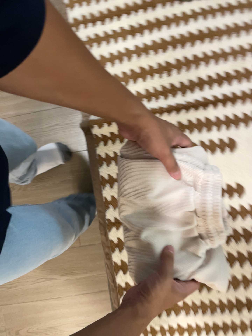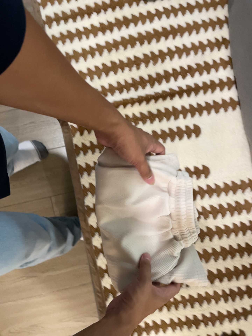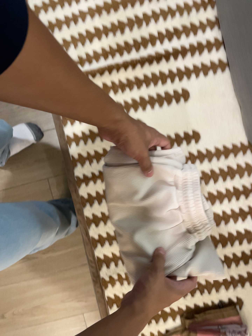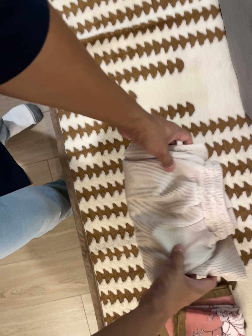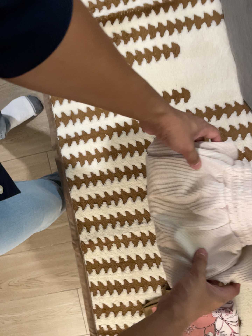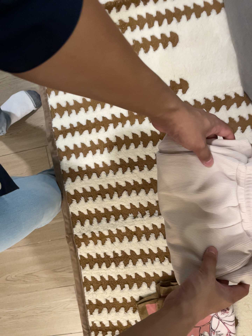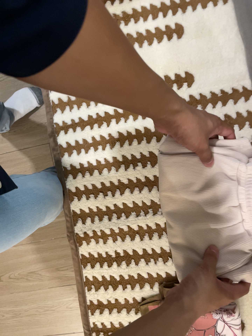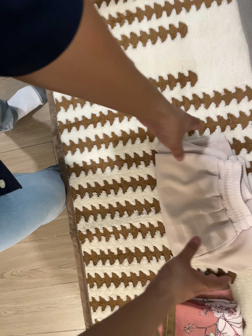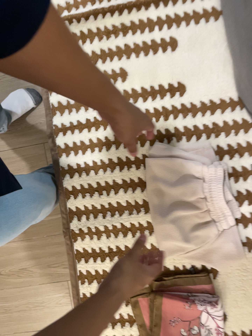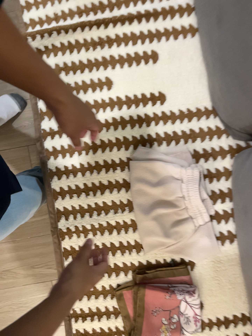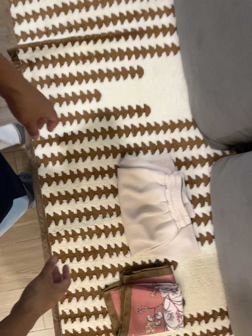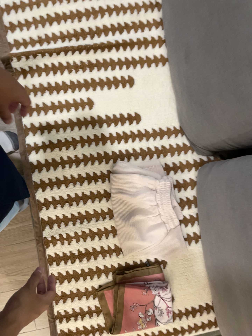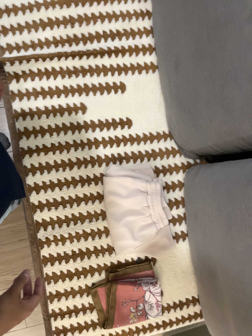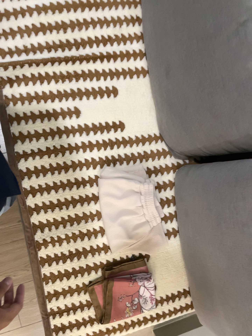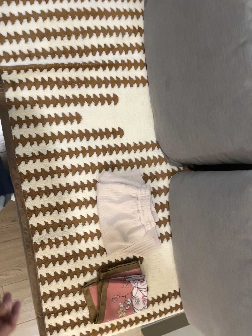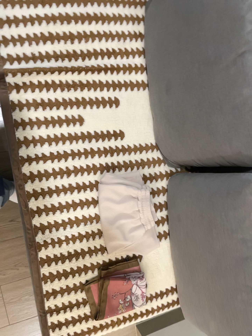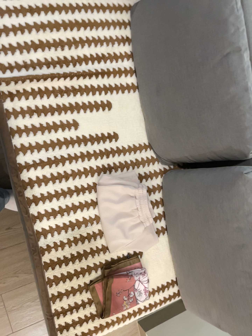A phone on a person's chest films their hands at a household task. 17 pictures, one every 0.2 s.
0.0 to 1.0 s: The camera travels toward the bottom of its view and to its right, about 30 cm, so close, fixed things drift upward.
1.0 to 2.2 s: The camera pans to its right by about 15 degrees. It travels backward and to its left, about 18 cm, so what stands in front gets smaller.
2.2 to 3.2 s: The camera pans to its right by about 15 degrees. It travels to its left, backward and toward the top of its view, about 24 cm.
The film runs forward here.
